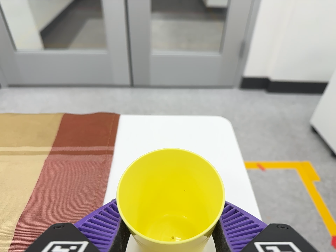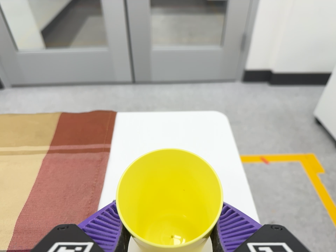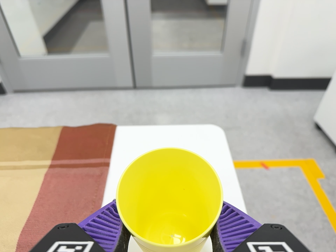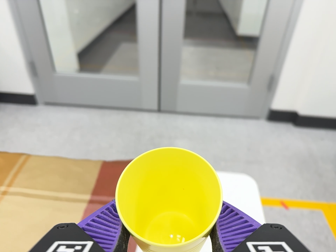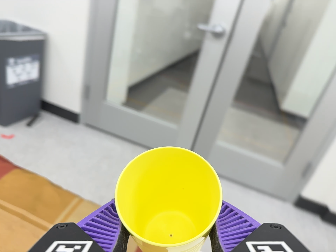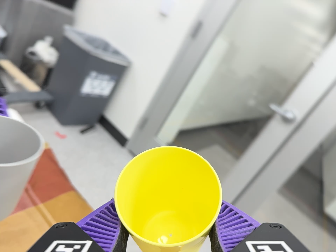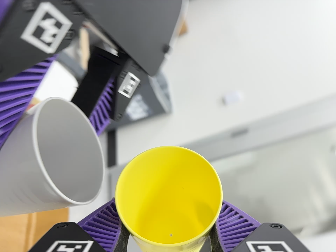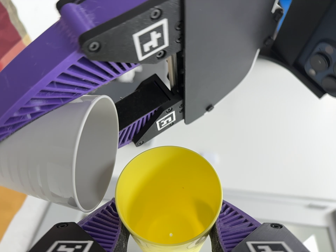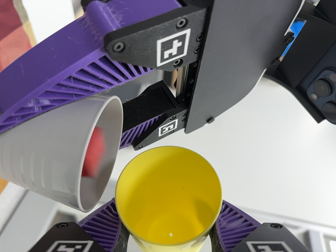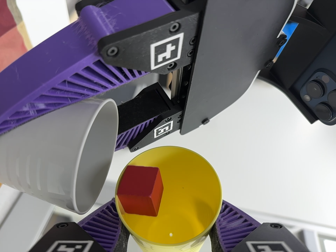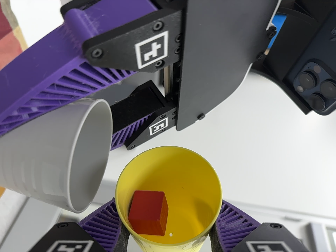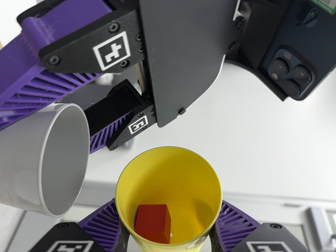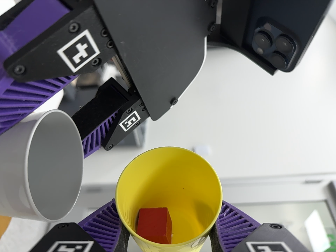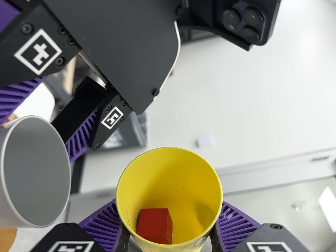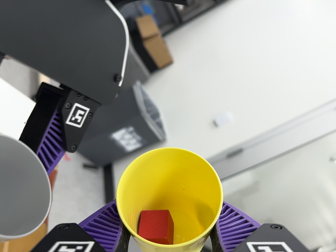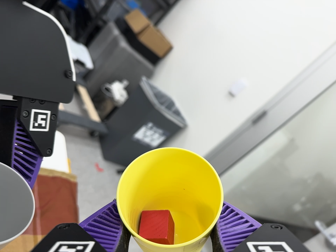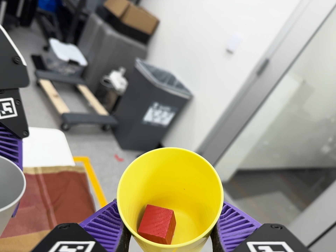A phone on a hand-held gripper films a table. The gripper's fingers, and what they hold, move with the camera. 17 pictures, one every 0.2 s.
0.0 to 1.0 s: The scene slides to the right, as the camera pans about 20 degrees to its left. It travels toward the top of its view and to its left, about 24 cm, so close, fixed things drift downward. Its aim tips toward the top of its view by about 25 degrees, and the scene shifts downward. It rolls about its line of sight by about 45 degrees, and the scene rotates clockwise.
1.0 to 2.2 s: The camera pans to its right by about 10 degrees. It travels to its left, about 14 cm. Its aim tips toward the top of its view by about 20 degrees, and the scene shifts downward. It rolls about its line of sight by about 70 degrees, and the scene rotates clockwise.
2.2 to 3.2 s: The camera pans to its left by about 15 degrees. It travels to its right, about 20 cm. Its aim tips toward the bottom of its view by about 10 degrees, and the scene shifts upward. It rolls about its line of sight by about 65 degrees, and the scene rotates counterclockwise.
The film runs backward here.
